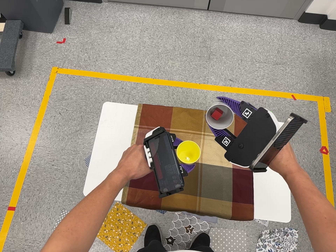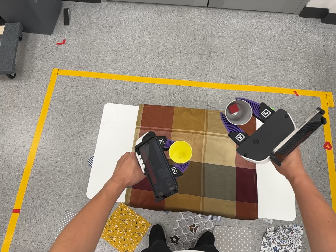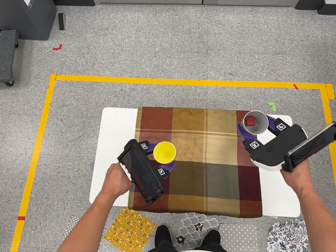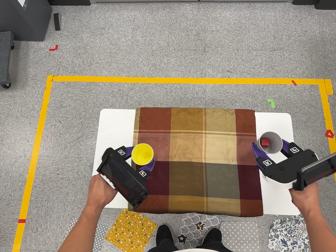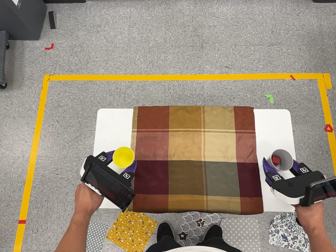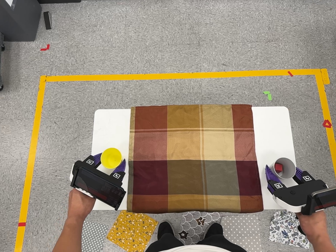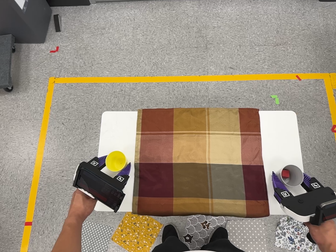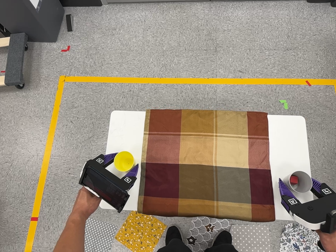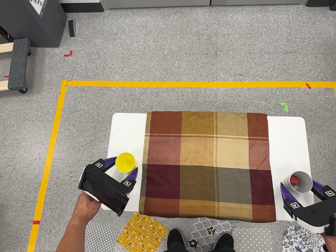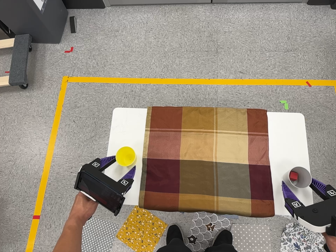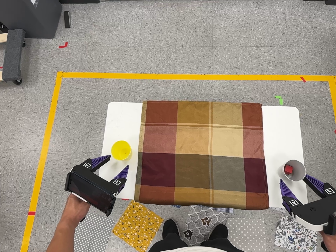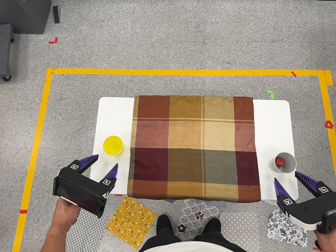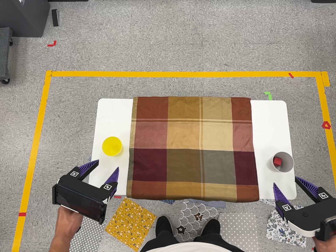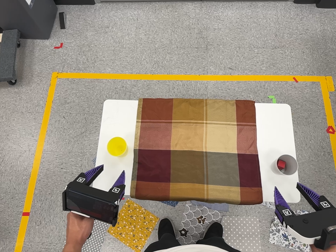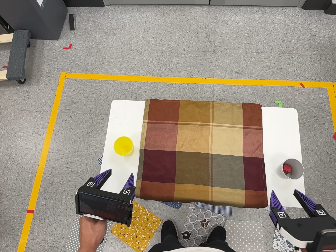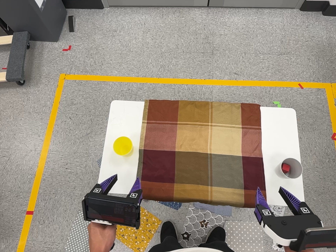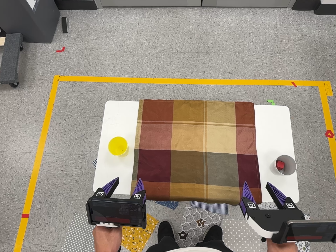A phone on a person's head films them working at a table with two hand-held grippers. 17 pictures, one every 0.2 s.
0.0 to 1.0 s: The camera travels toward the top of its view, about 6 cm.
1.0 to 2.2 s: The camera travels toward the bottom of its view, about 6 cm, so close, fixed things drift upward.
2.2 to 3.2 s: The camera shifts only a little, or ends up much as it began.
The film runs backward here.
